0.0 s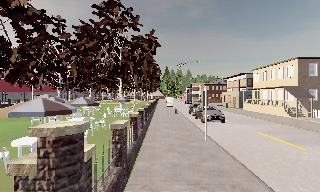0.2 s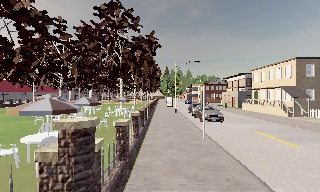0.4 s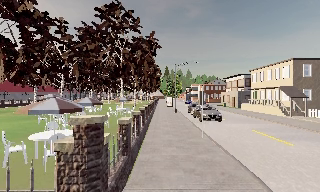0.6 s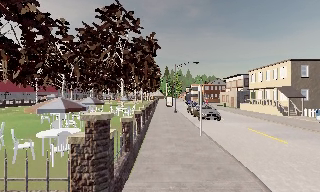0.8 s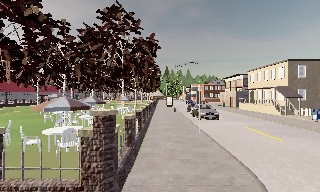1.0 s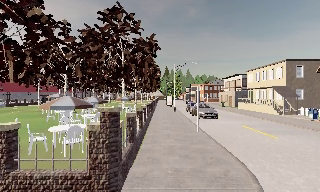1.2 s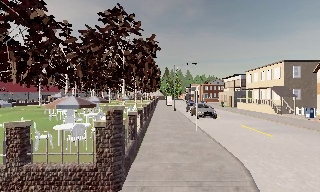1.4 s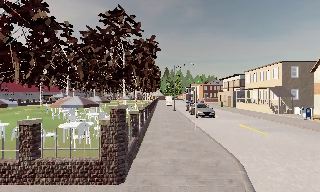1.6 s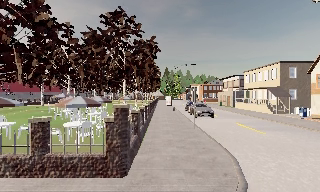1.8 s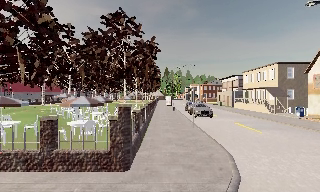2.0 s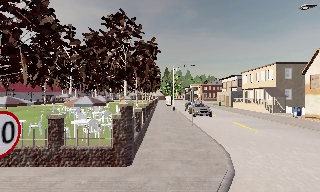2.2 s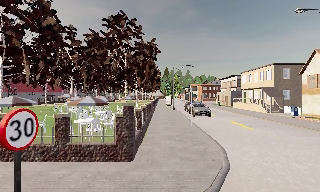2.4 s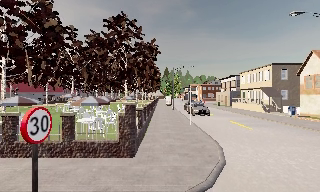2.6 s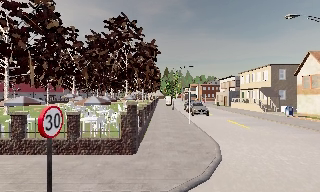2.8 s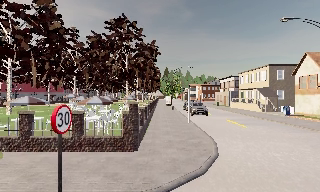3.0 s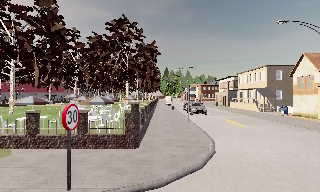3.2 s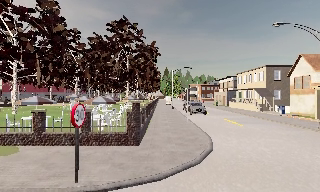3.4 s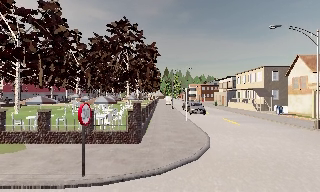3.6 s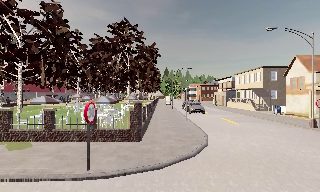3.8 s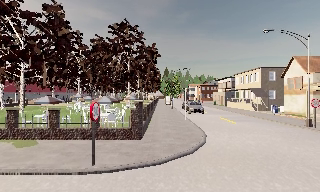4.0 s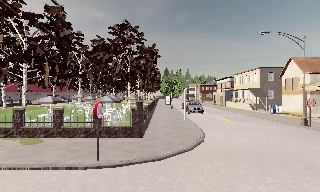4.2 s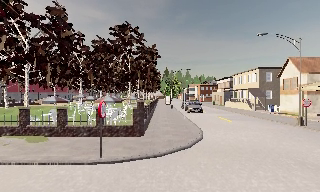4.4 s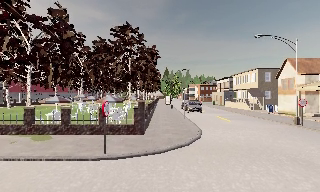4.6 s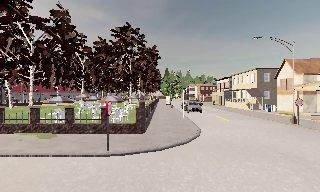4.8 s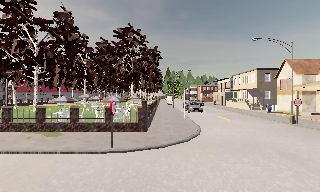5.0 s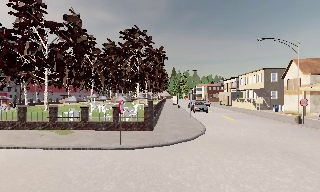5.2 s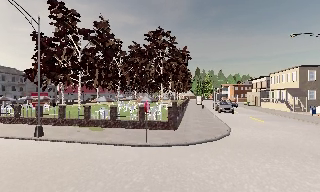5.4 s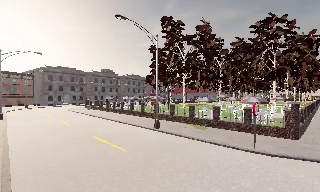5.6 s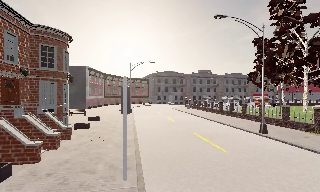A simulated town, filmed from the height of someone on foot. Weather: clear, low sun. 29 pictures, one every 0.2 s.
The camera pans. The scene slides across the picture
to the right.
The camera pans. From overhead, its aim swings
counterclockwise.
0.0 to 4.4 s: The camera travels backward, about 8 m, so what stands in front gets smaller.
4.4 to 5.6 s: The camera pans to its left, which is counterclockwise from overhead, by about 80 degrees. It travels backward, about 2 m.
The film runs backward here.
